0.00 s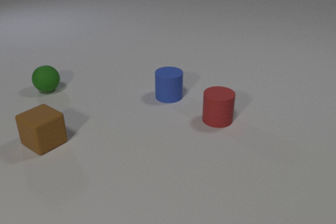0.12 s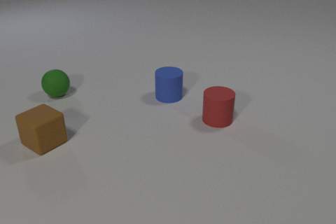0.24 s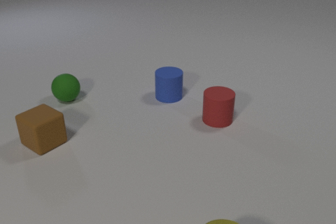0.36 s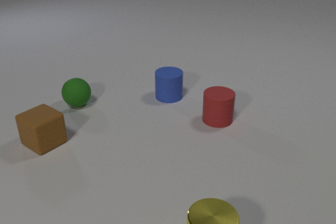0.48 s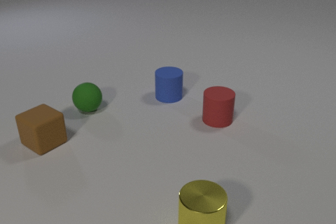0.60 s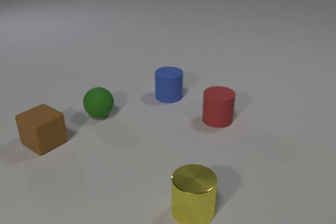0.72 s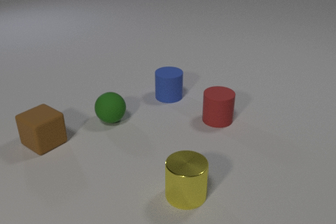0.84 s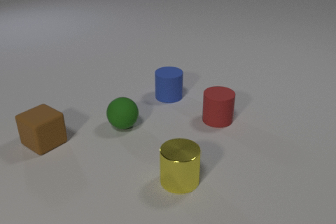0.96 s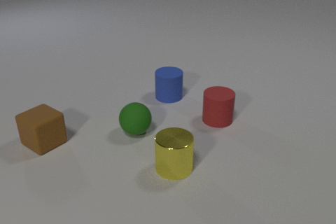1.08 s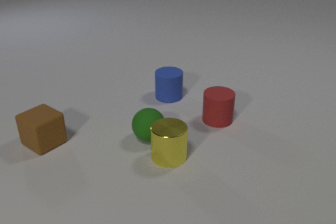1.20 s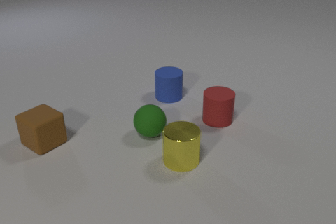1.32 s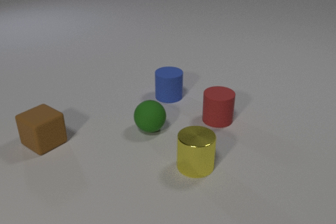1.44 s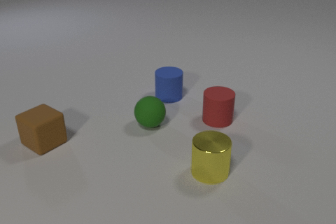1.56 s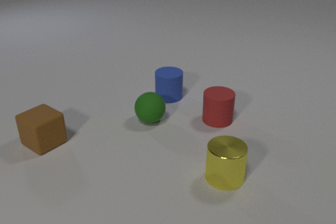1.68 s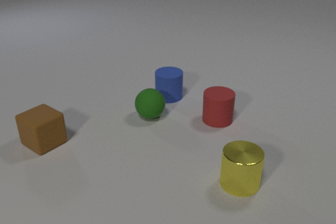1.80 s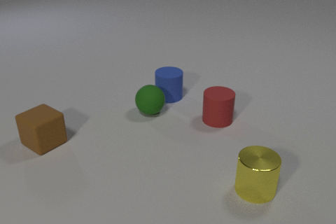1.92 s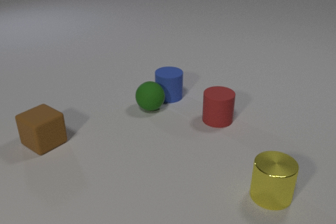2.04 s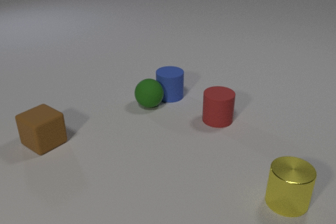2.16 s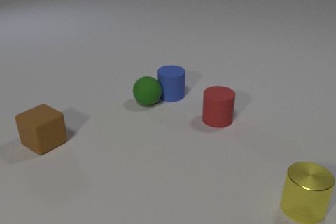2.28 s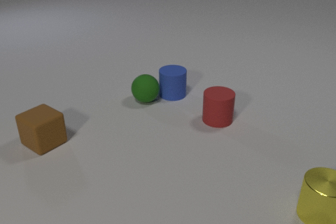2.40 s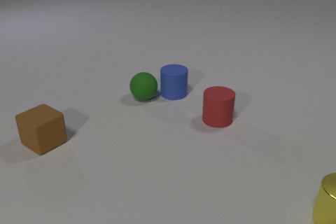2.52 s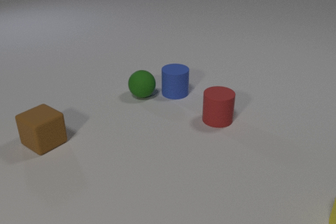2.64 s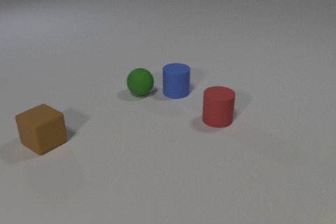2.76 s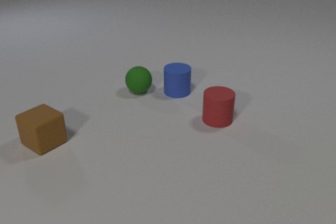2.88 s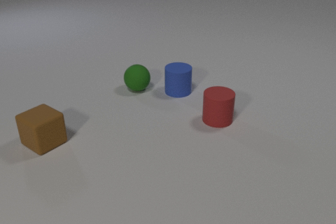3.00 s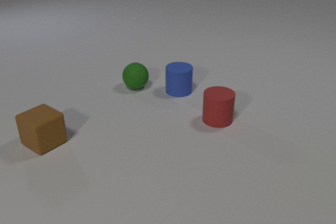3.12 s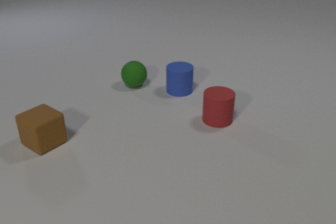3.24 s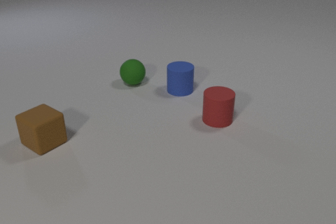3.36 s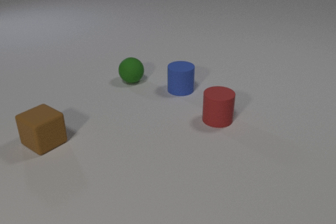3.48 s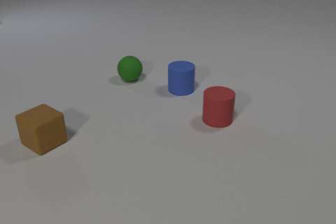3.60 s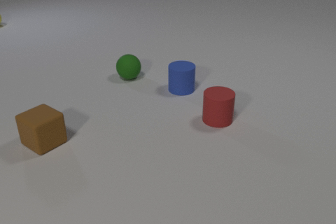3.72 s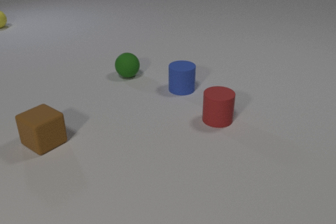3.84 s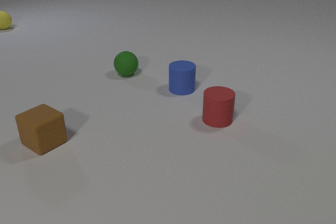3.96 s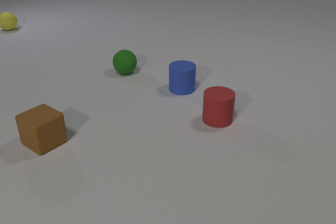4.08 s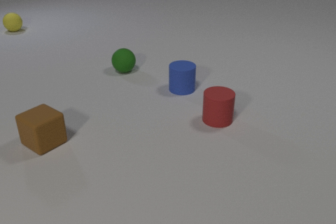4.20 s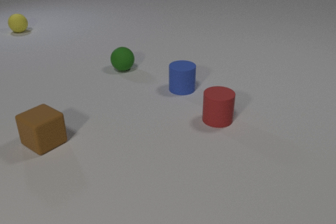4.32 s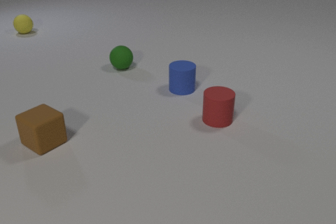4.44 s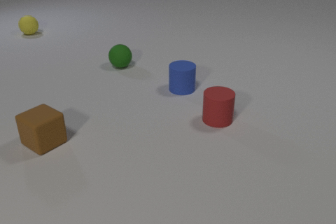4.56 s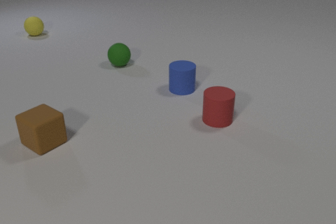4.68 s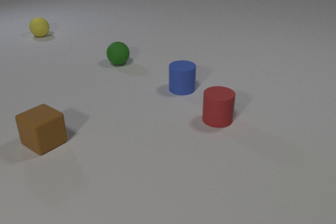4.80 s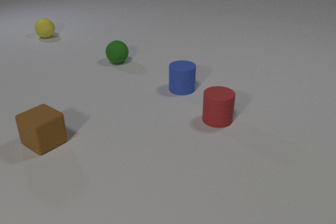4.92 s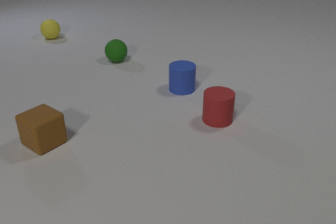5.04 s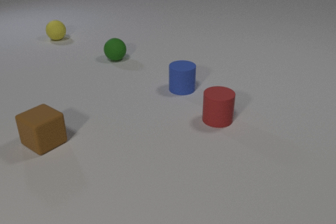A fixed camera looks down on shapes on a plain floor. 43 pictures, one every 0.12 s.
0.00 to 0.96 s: The yellow metal cylinder comes in at the bottom edge, slides away from the camera. The green rubber sphere rolls toward the camera and to the right.
0.96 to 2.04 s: The yellow metal cylinder slides to the right. The green rubber sphere rolls away from the camera. The yellow metal cylinder and the green rubber sphere collide. The green rubber sphere and the blue rubber cylinder collide.
2.04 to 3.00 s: The yellow metal cylinder slides to the right, leaves at the right edge. The green rubber sphere rolls away from the camera. The blue rubber cylinder slides away from the camera and to the right.
3.00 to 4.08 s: The green rubber sphere rolls away from the camera. The yellow rubber sphere comes in at the left edge, rolls toward the camera and to the right.
4.08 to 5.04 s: The green rubber sphere rolls away from the camera. The yellow rubber sphere rolls toward the camera and to the right.
How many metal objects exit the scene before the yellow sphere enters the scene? 1.
How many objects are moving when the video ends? 2.
What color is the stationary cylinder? red.
